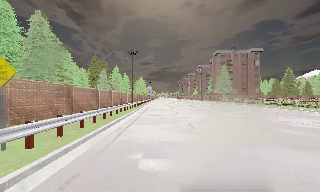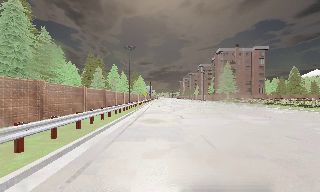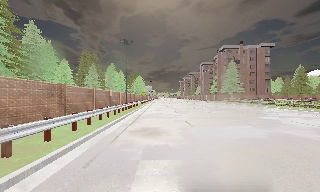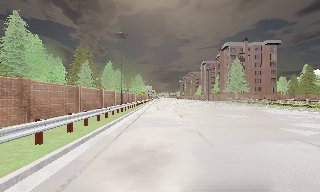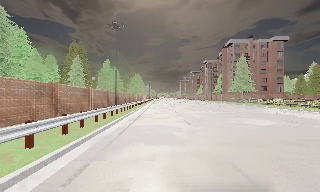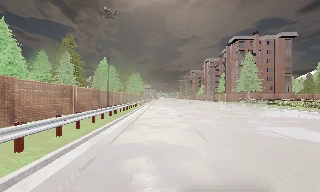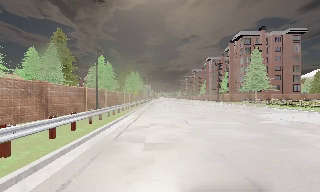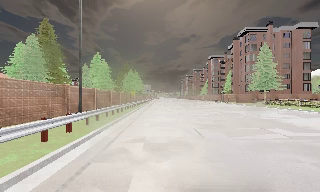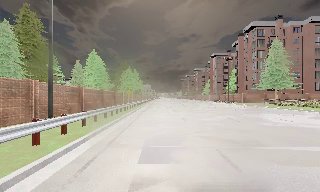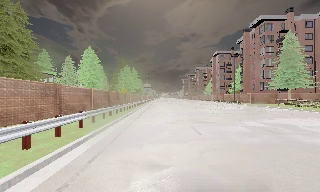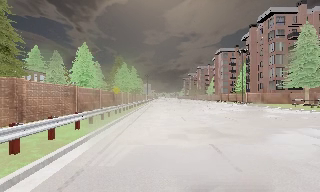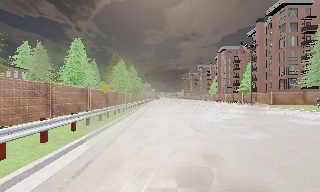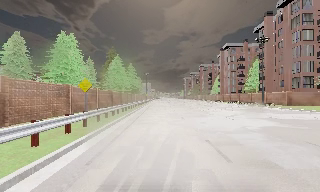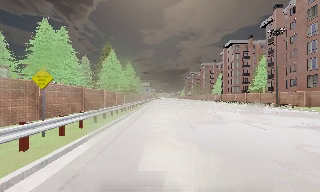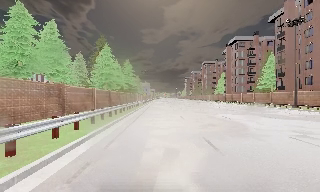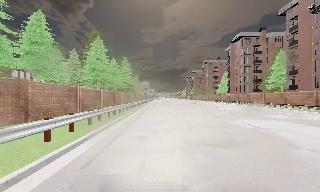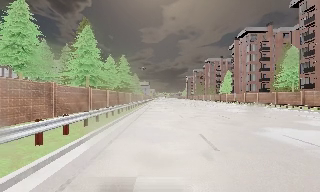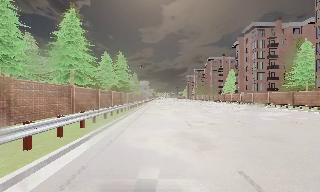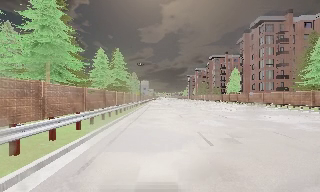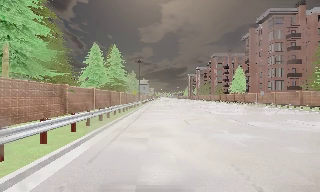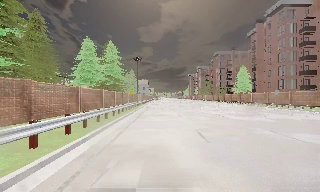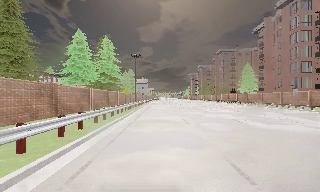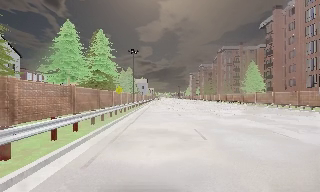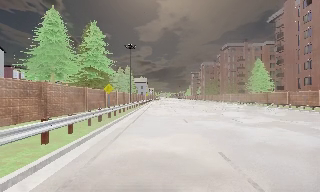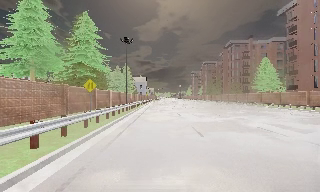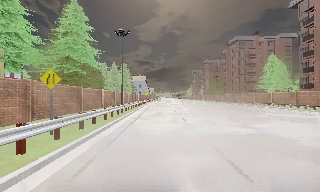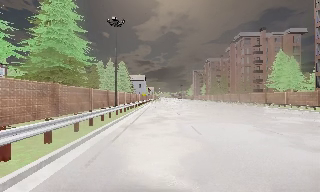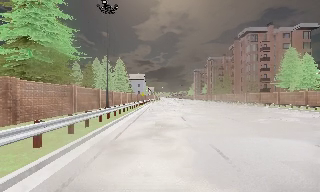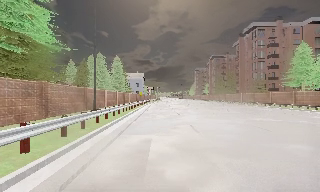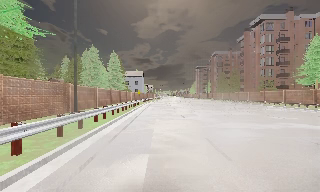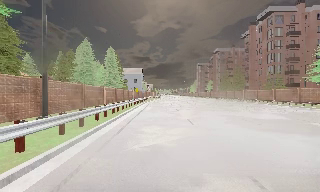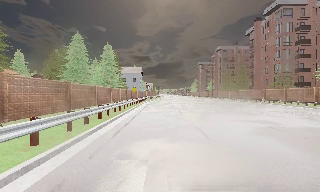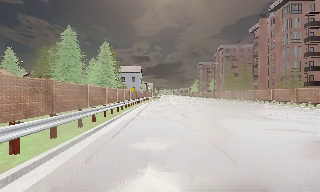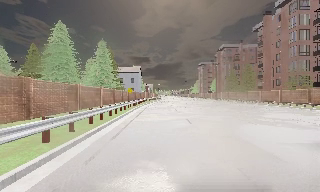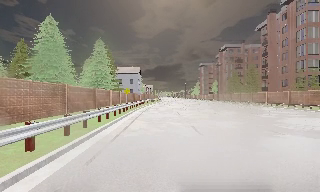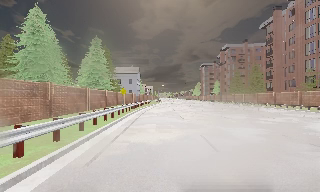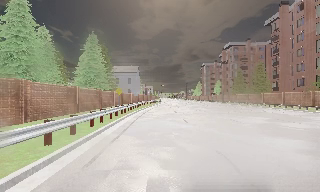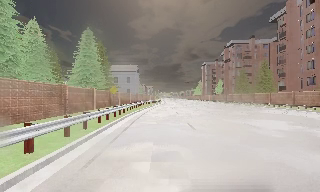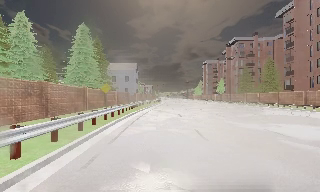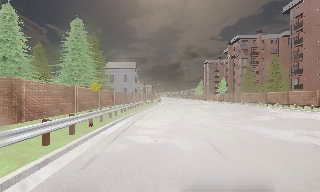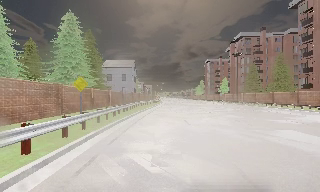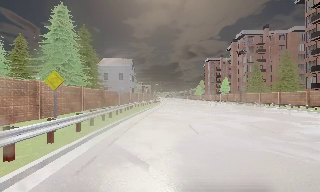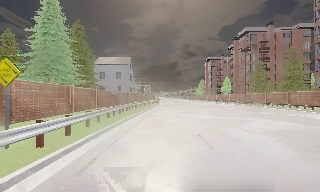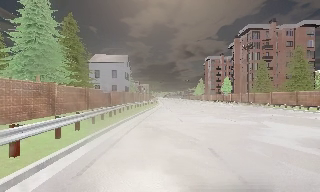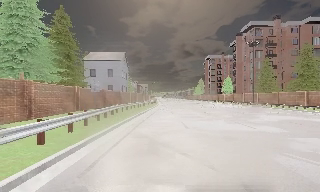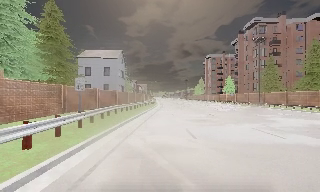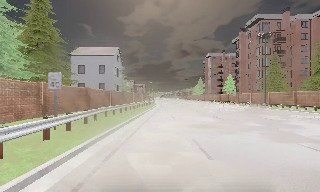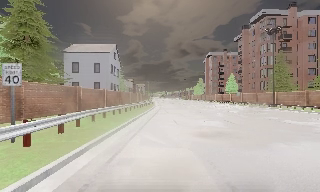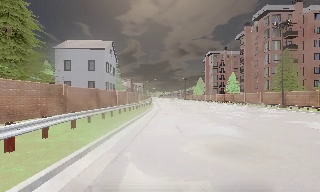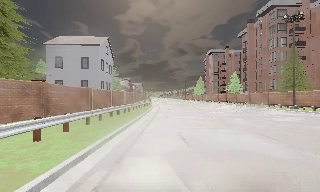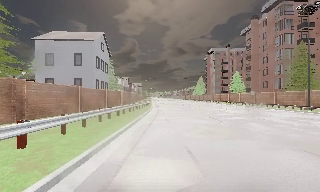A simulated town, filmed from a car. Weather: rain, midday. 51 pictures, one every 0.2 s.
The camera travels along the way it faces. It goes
forward.
0.0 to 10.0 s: The camera travels forward, about 145 m, so what stands in front looms larger. It loses speed.
The film runs forward here.
